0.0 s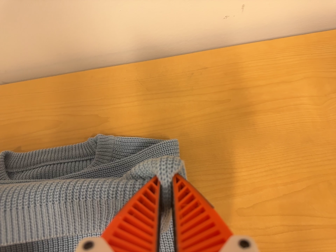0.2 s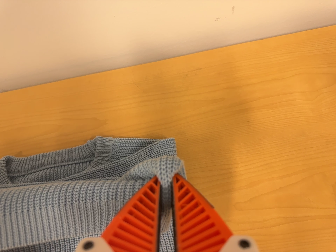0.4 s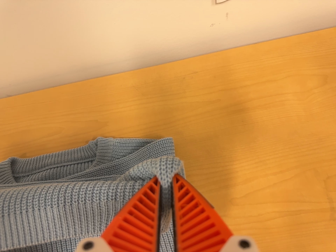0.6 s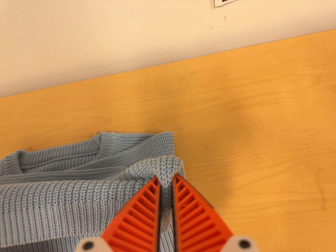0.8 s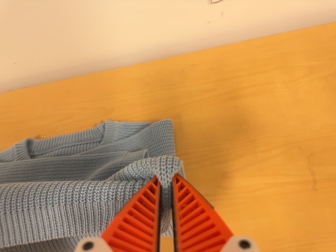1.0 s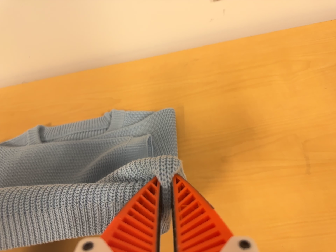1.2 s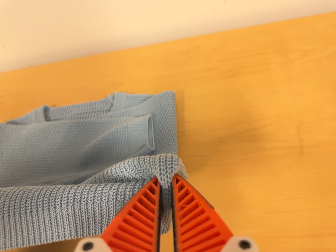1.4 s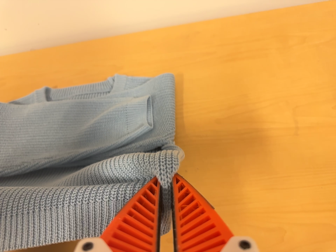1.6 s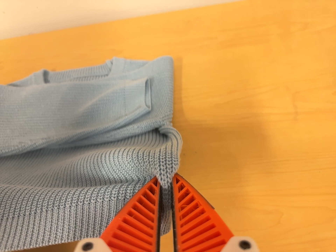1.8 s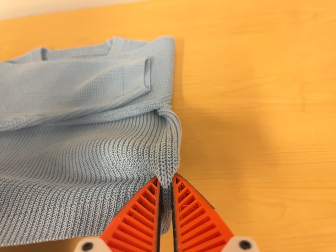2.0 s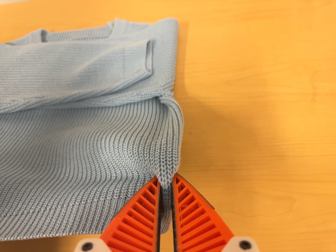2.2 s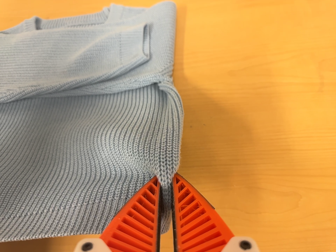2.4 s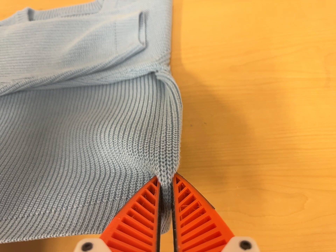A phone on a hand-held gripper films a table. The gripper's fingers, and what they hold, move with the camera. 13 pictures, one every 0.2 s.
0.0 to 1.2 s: The camera travels toward the bottom of its view and backward, about 18 cm.
1.2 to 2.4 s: The camera travels toward the bottom of its view and forward, about 7 cm, so close, fixed things drift upward. Its aim tips toward the bottom of its view by about 10 degrees, and the scene shifts upward.
The film runs backward here.
